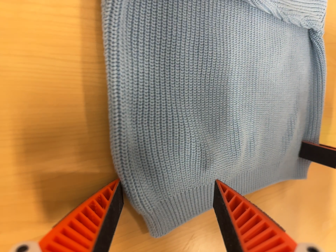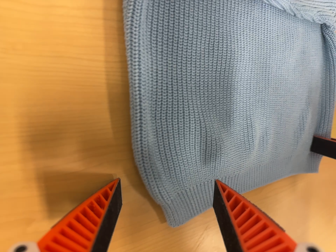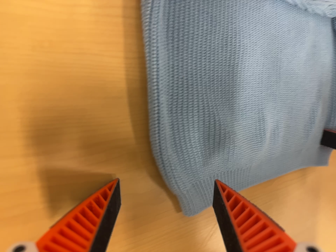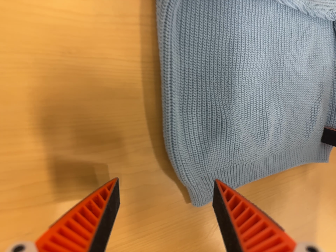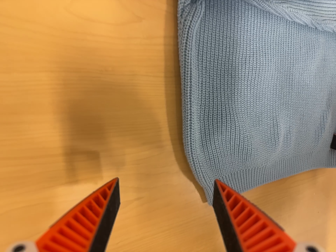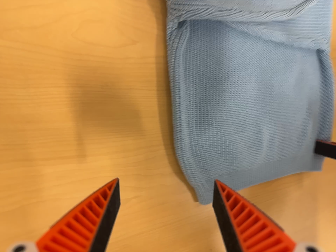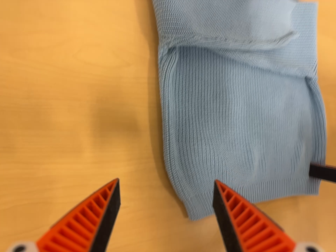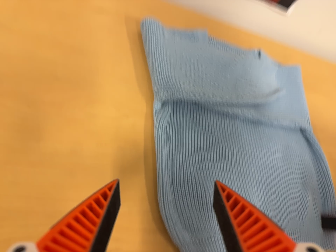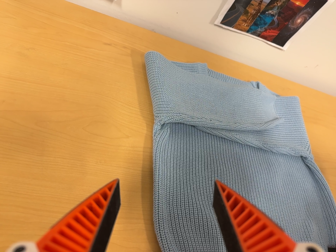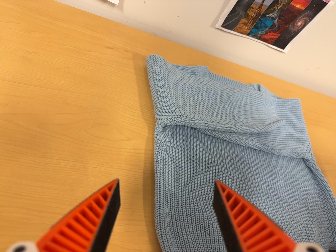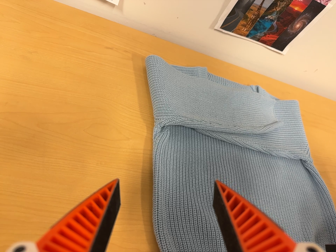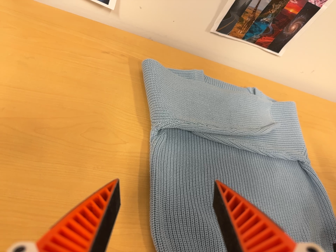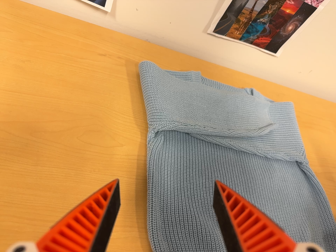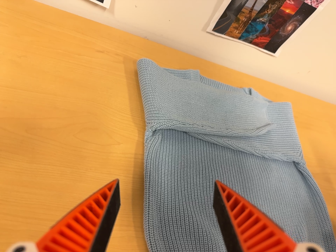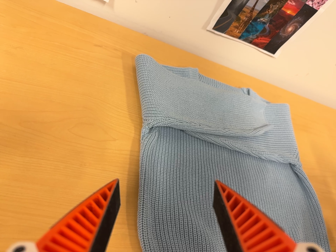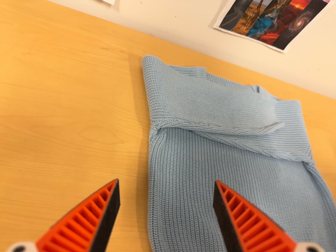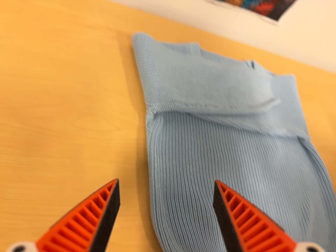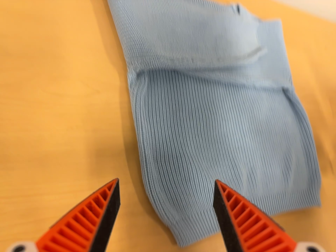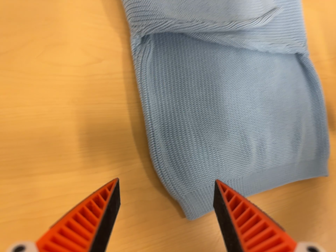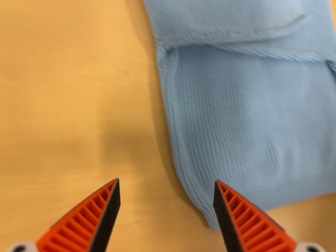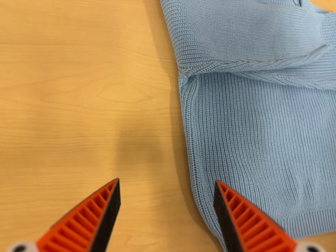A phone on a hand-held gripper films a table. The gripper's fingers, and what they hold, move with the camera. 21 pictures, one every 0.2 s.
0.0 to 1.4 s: The scene slides to the right, as the camera pans about 15 degrees to its left. It travels backward and toward the bottom of its view, about 18 cm, so what stands in front gets smaller. Its aim tips toward the top of its view by about 30 degrees, and the scene shifts downward.
1.4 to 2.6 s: The camera's aim tips toward the top of its view by about 10 degrees, and the scene shifts downward.
2.6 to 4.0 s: The camera travels toward the top of its view, forward and to its left, about 9 cm. Its aim tips toward the bottom of its view by about 20 degrees, and the scene shifts upward.
The film runs backward here.
